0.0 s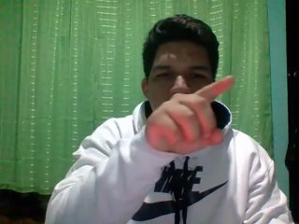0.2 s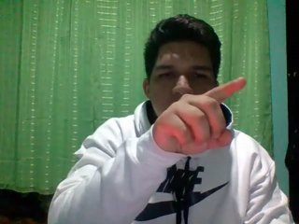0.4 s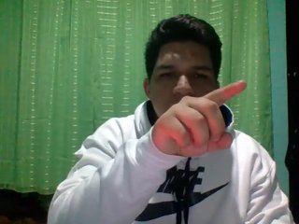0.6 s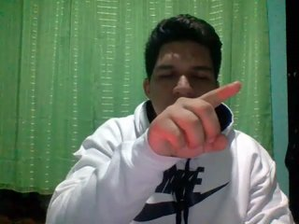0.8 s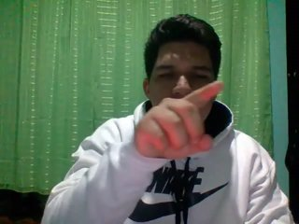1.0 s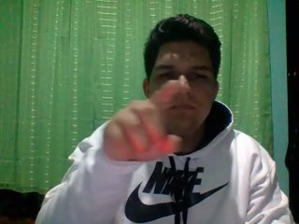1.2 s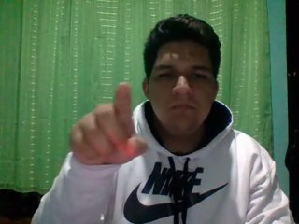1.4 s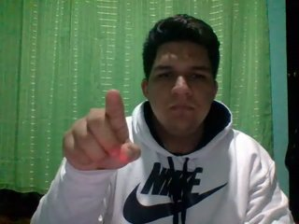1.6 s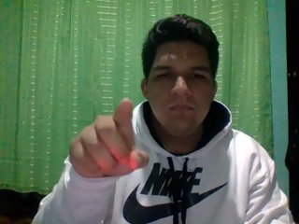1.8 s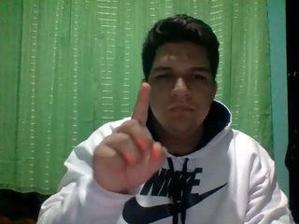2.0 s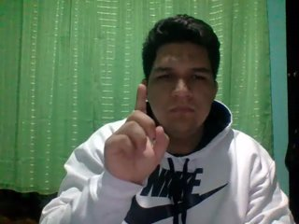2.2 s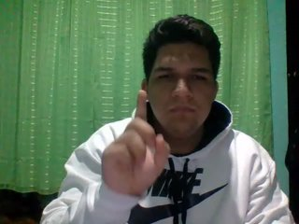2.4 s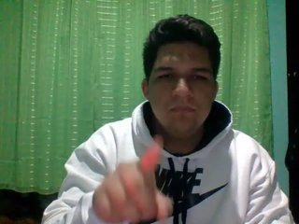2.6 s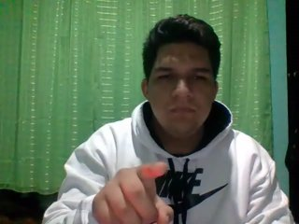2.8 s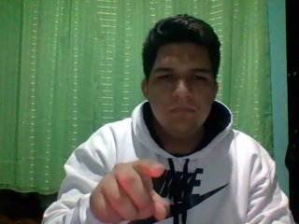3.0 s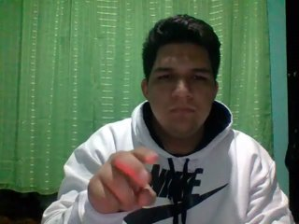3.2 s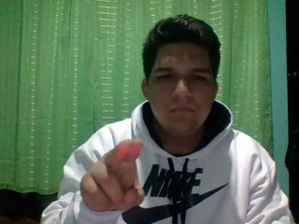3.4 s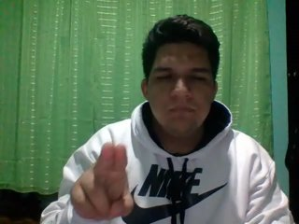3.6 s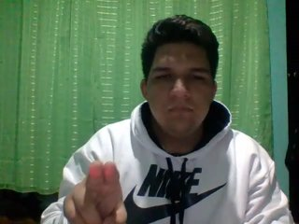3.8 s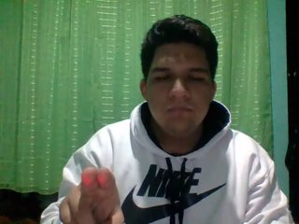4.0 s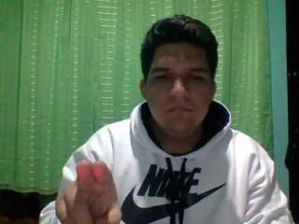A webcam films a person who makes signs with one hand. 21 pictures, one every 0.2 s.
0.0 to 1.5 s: Pointing with one finger.
1.6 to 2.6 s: Click with one finger.
2.7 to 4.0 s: Pointing with two fingers.
